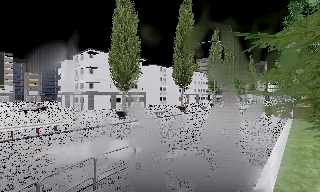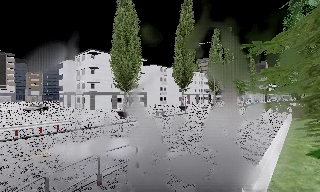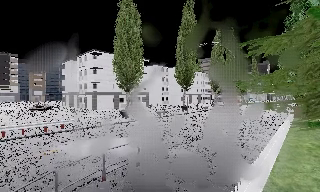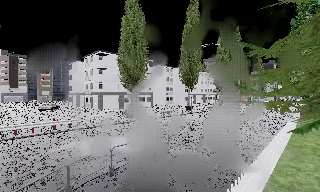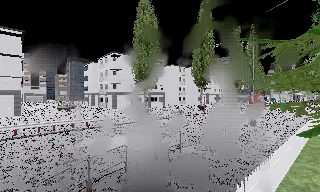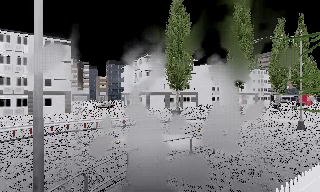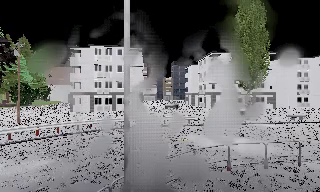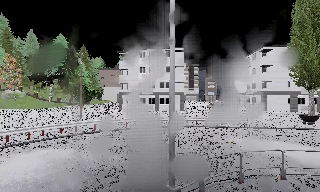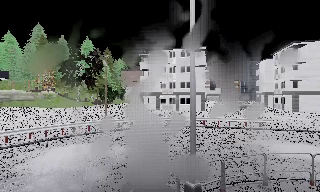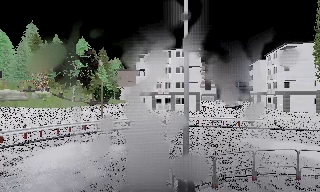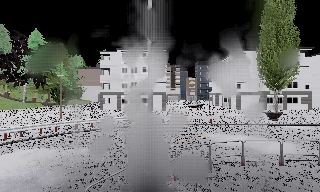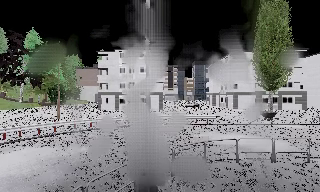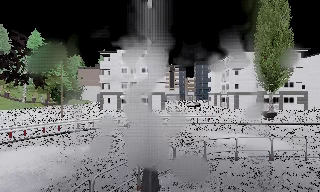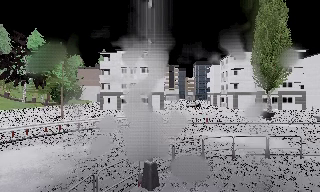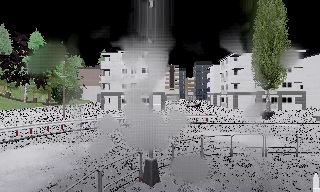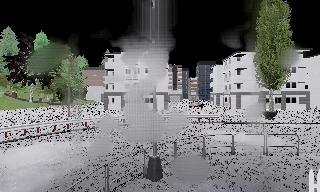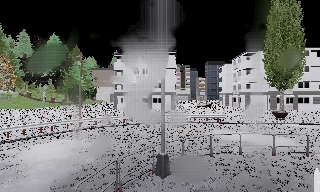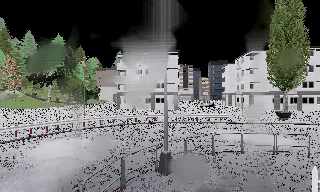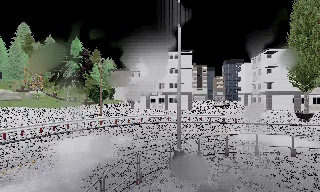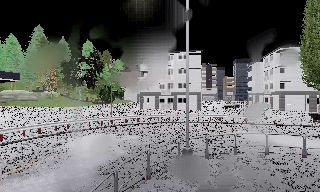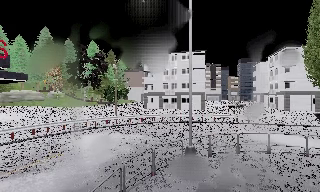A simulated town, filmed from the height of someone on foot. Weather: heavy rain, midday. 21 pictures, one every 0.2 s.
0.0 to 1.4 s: The scene slides to the right, as the camera pans about 55 degrees to its left. It travels backward, about 1.5 m.
1.4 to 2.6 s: The camera travels backward, about 1.5 m, so what stands in front gets smaller.
2.6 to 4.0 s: The scene slides to the right, as the camera pans about 15 degrees to its left. It travels backward, about 1.5 m, so what stands in front gets smaller.
The film runs backward here.
